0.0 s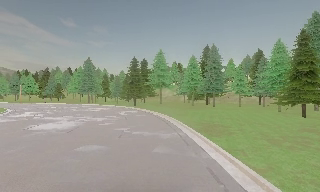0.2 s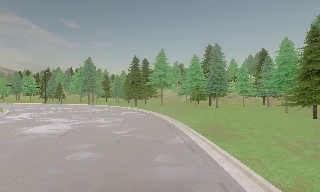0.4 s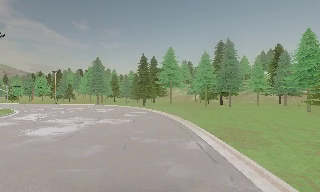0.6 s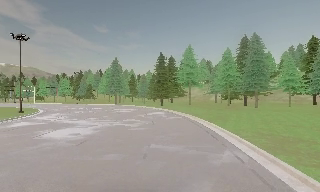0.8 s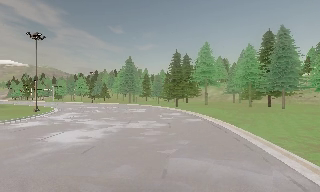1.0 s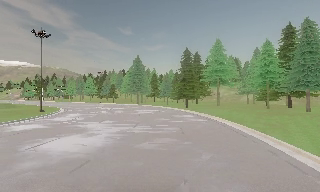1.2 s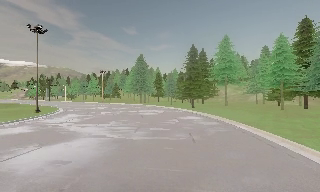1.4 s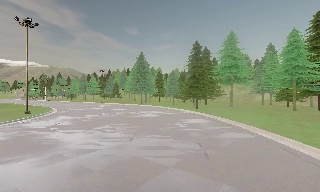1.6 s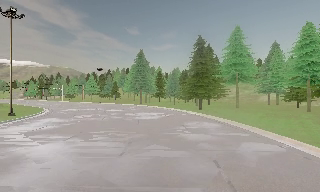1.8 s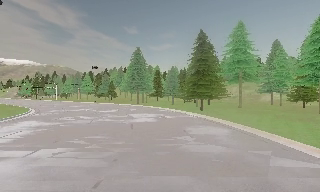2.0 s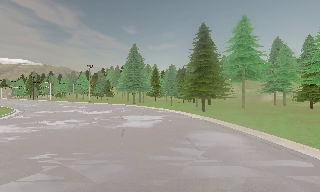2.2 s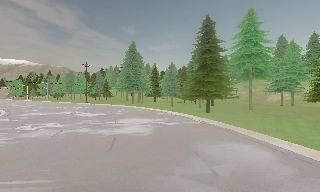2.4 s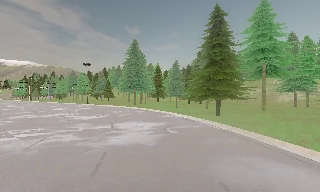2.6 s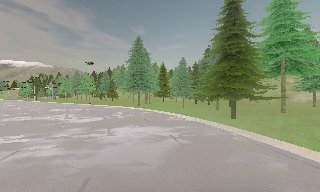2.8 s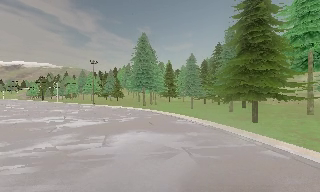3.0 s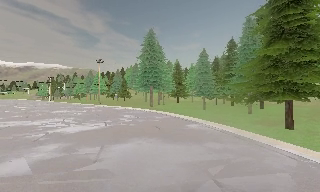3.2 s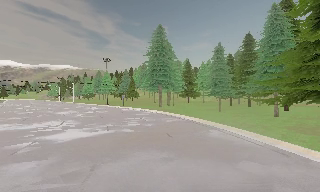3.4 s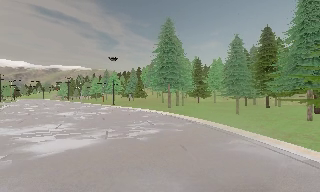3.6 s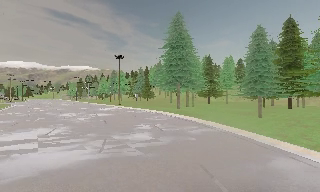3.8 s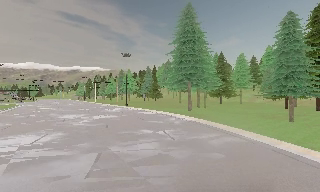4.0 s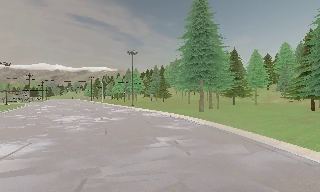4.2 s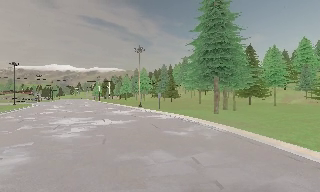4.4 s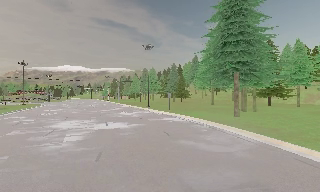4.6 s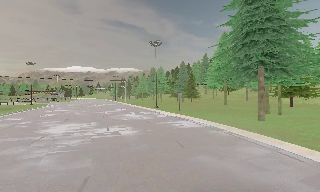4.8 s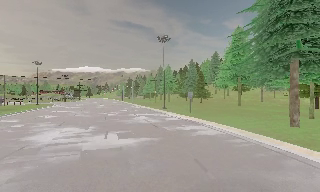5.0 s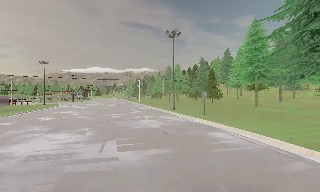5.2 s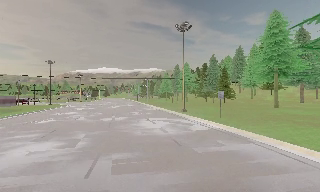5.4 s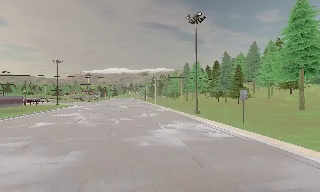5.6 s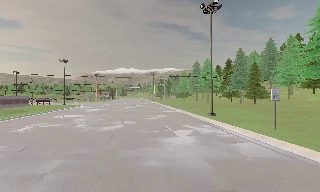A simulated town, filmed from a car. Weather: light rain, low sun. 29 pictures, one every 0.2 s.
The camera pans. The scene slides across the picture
to the right.
The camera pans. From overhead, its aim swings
counterclockwise.
0.0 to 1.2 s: The camera swings to its left by about 20 degrees, and the scene slides to the right. It travels forward, about 9 m, so what stands in front looms larger. It gains speed.
1.2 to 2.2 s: The camera travels forward, about 11 m, so what stands in front looms larger.
2.2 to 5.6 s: The camera swings to its left by about 45 degrees, and the scene slides to the right. It travels forward, about 35 m.
The film runs forward here.
